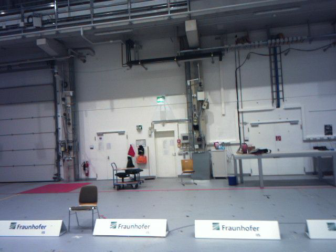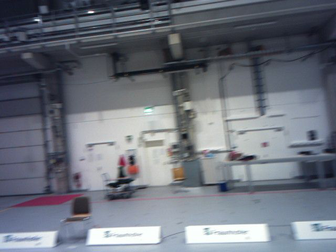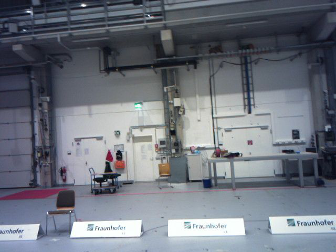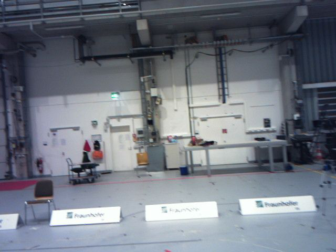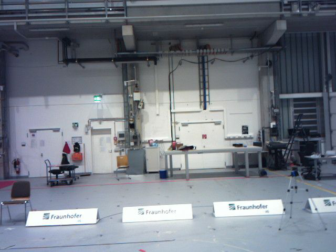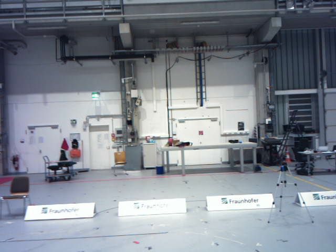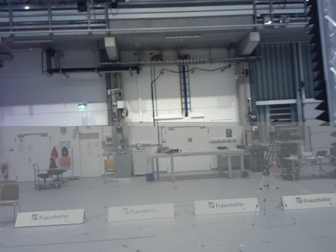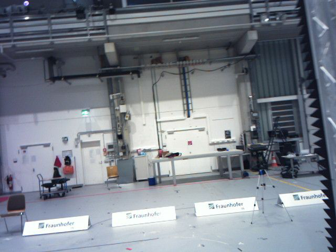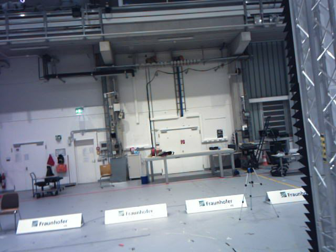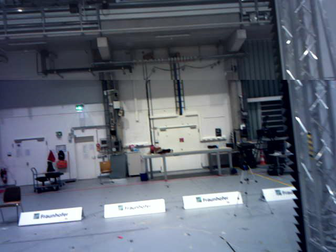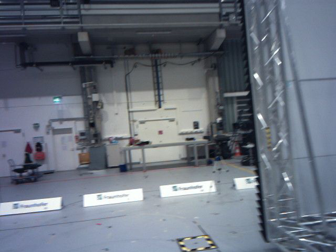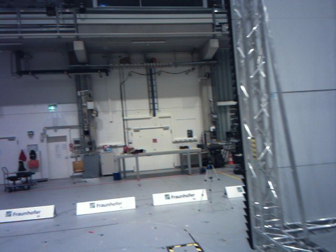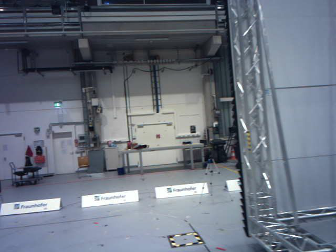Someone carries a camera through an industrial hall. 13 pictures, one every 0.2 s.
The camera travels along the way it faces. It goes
backward.
0.0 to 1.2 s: The camera swings to its right by about 15 degrees, and the scene slides to the left. It travels backward, about 1.2 m, so what stands in front gets smaller.
1.2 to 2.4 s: The camera travels backward, about 1.2 m, so what stands in front gets smaller.
The film runs backward here.
